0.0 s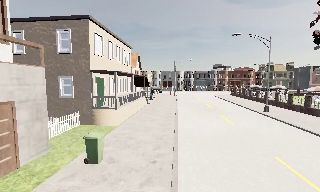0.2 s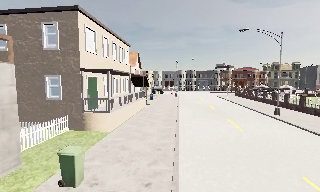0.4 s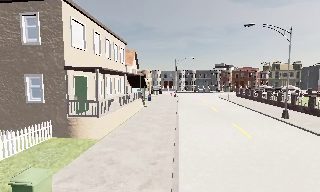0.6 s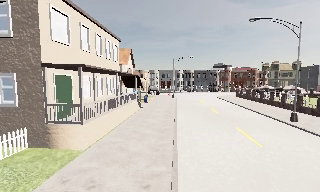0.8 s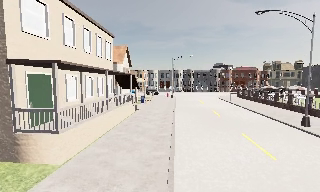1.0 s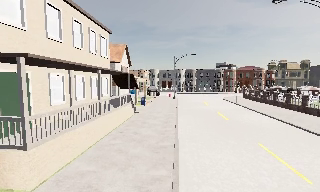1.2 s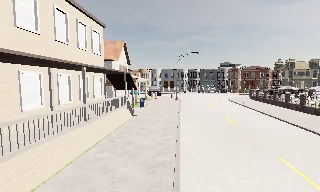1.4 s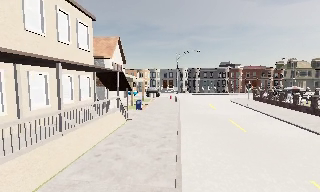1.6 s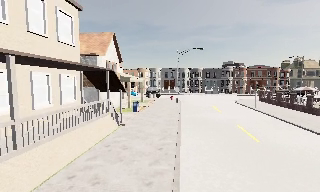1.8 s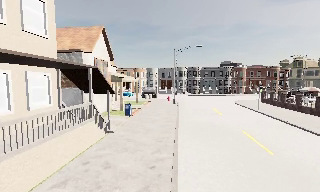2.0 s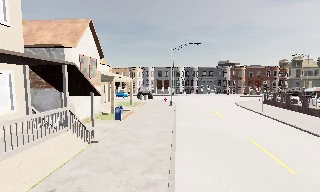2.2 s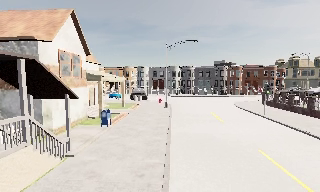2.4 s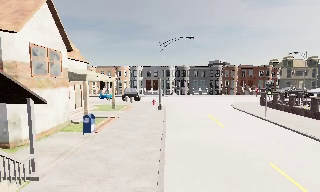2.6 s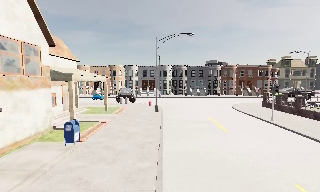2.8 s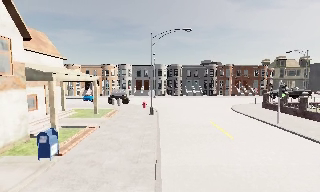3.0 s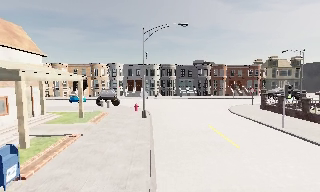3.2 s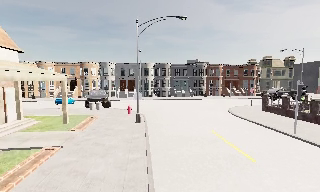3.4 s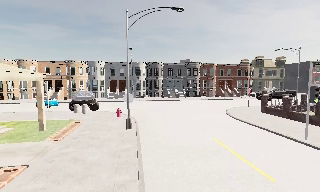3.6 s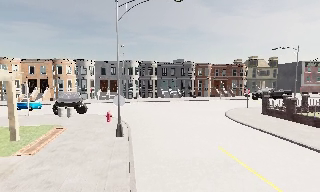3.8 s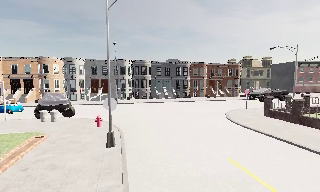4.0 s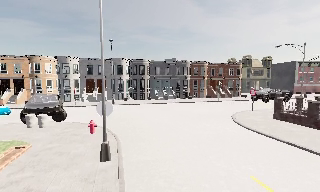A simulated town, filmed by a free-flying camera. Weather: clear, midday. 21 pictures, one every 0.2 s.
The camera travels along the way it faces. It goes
forward.
0.0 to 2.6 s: The camera travels forward, about 19 m, so what stands in front looms larger.
2.6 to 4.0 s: The camera pans to its right, which is clockwise from overhead, by about 15 degrees. It travels forward, about 10 m, so what stands in front looms larger.
The film runs backward here.
